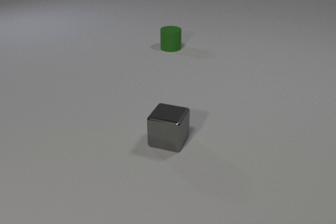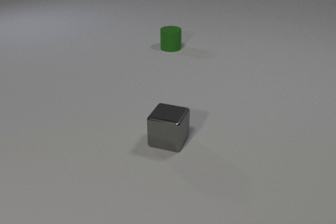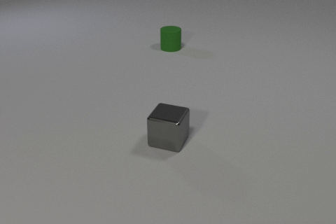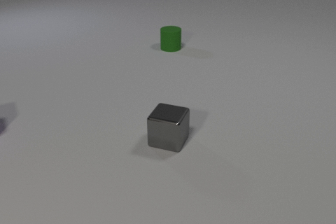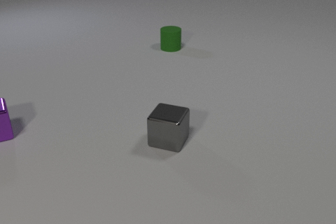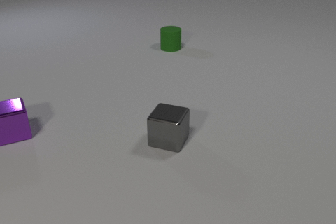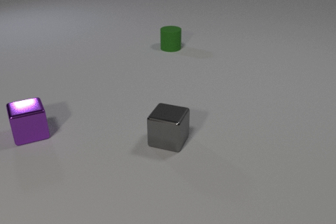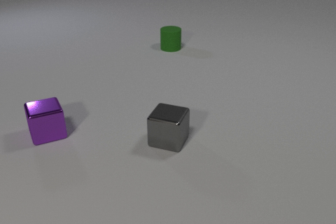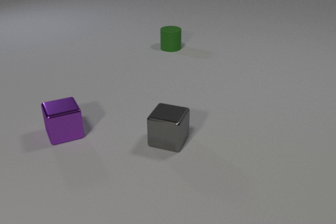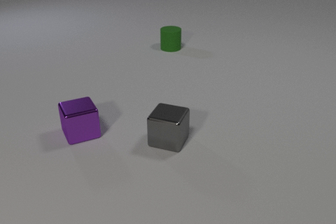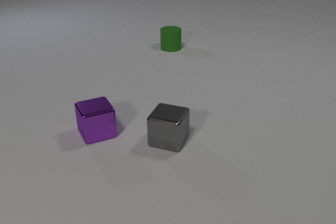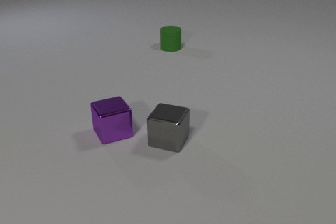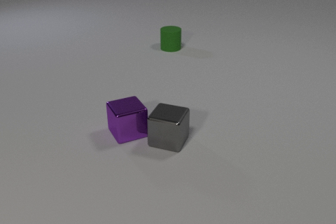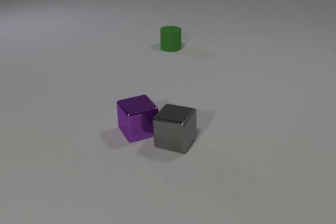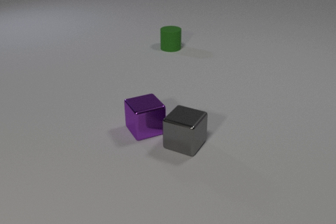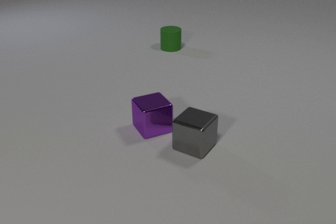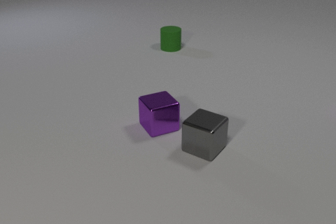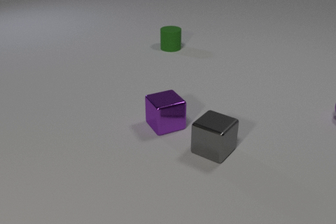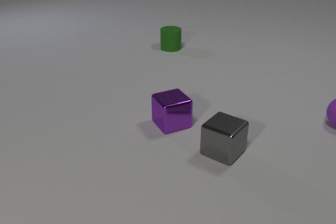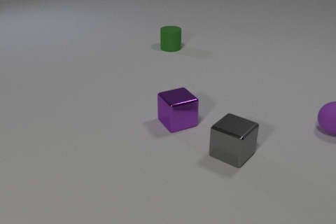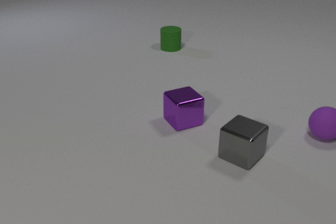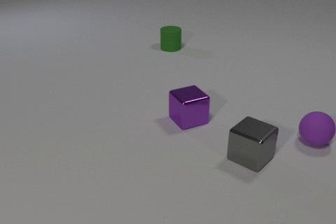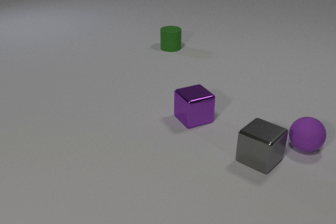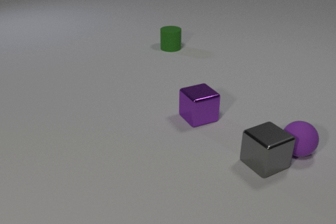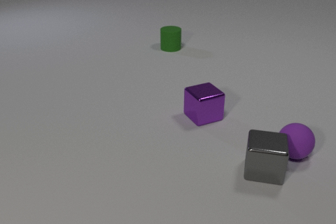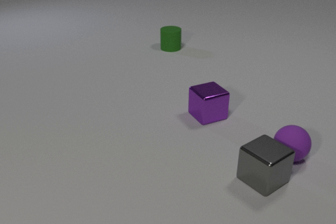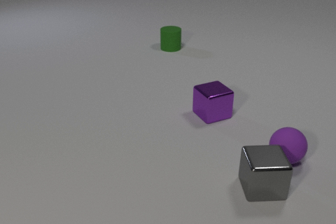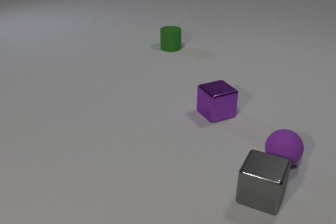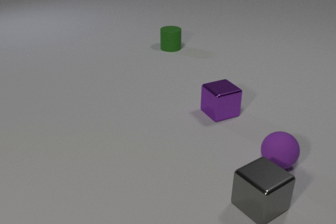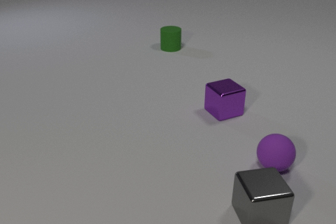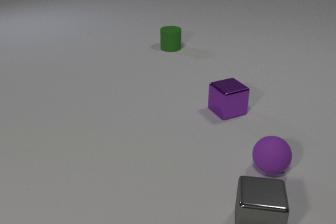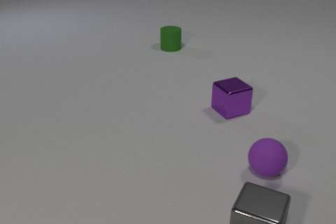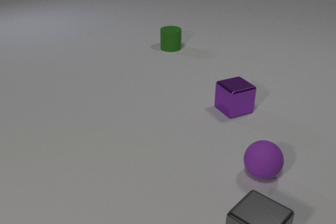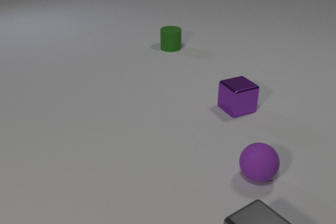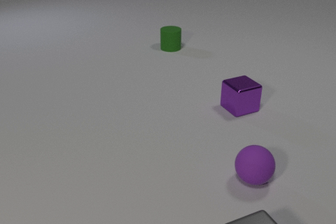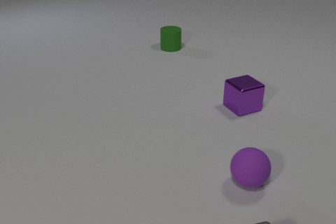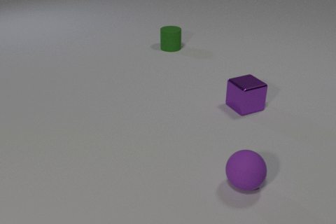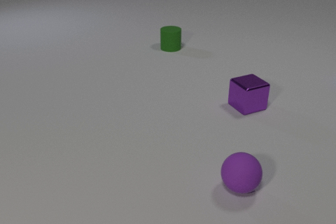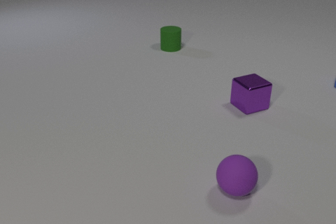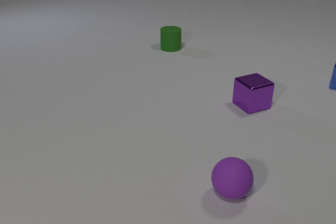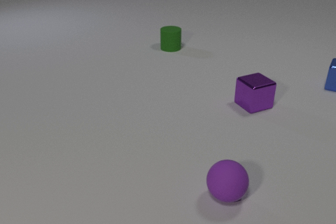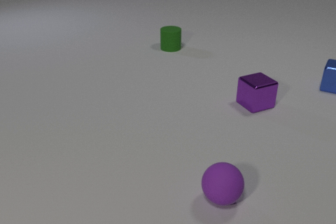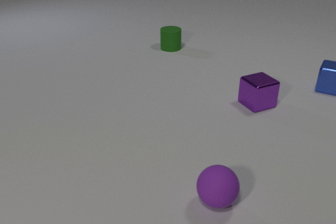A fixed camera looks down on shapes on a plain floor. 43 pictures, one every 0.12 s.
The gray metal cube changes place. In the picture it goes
toward the camera.
The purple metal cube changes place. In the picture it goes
to the right.
0.00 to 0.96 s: The purple metal cube comes in at the left edge, slides to the right.
0.96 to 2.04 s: The purple metal cube slides to the right. The gray metal cube slides to the right. The purple metal cube and the gray metal cube collide.
2.04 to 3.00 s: The purple metal cube slides to the right and away from the camera. The gray metal cube slides to the right and toward the camera. The purple rubber sphere rolls toward the camera and to the left. The gray metal cube and the purple rubber sphere collide.
3.00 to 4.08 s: The purple metal cube slides to the right and away from the camera. The gray metal cube slides toward the camera. The purple rubber sphere rolls toward the camera and to the left.
4.08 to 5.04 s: The purple metal cube slides to the right and away from the camera. The gray metal cube slides toward the camera, leaves at the bottom edge. The blue metal cube comes in at the right edge, slides toward the camera and to the left. The purple rubber sphere rolls toward the camera and to the left.
What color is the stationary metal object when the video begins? gray.
What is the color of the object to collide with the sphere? gray.
What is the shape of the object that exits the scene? cube.
